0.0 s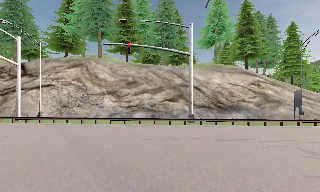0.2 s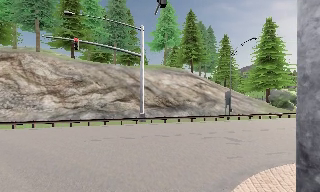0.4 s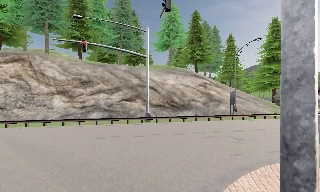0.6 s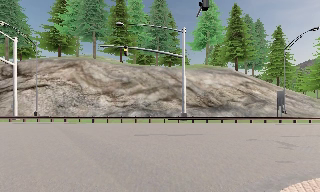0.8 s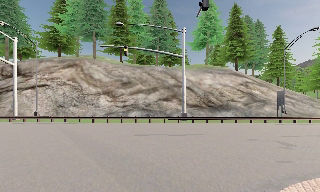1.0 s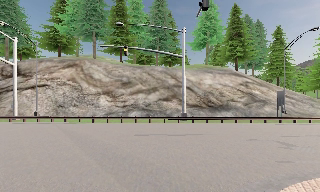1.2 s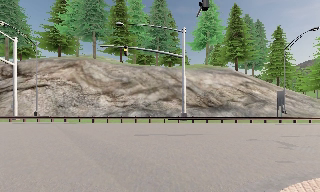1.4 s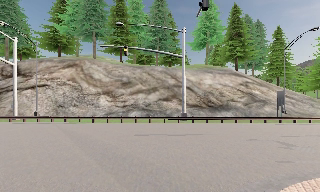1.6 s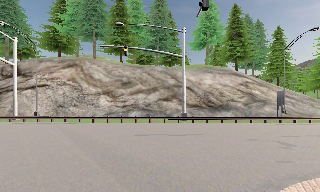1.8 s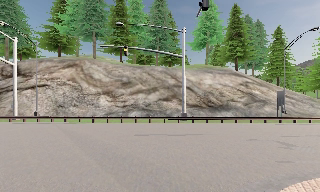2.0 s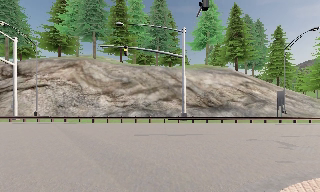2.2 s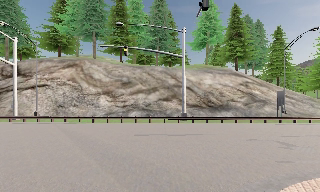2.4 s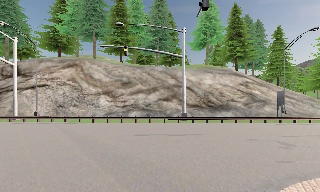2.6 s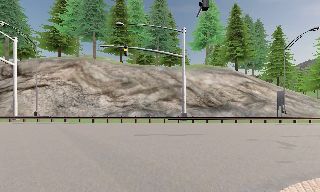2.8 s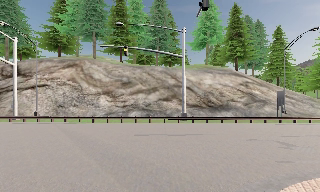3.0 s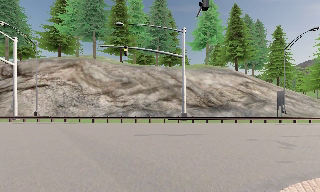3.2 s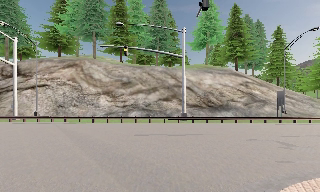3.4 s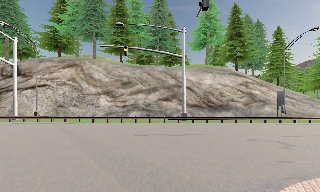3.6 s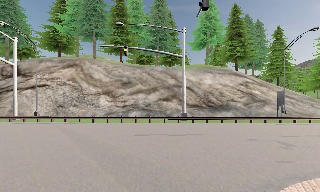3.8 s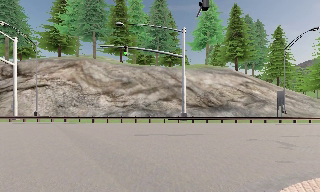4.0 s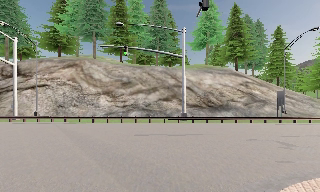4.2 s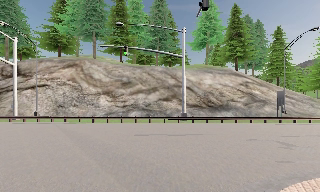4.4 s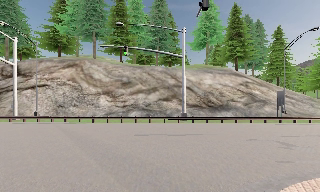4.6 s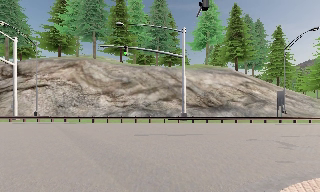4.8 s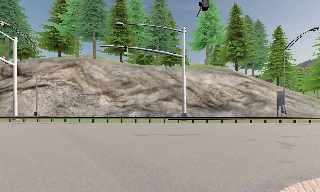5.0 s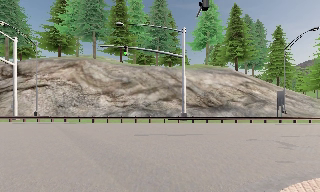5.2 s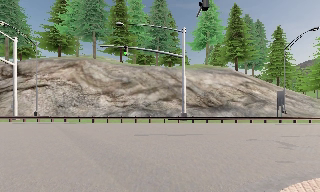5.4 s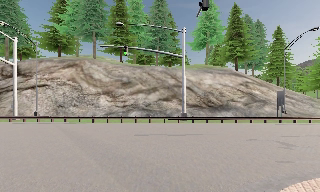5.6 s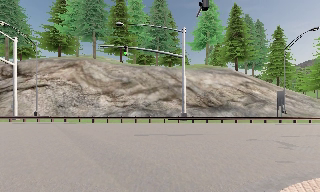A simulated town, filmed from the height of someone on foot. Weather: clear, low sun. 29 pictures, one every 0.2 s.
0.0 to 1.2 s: The camera travels backward, about 1 m, so what stands in front gets smaller. It loses speed.
1.2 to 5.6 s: The camera keeps its place and its aim.
The film runs backward here.
